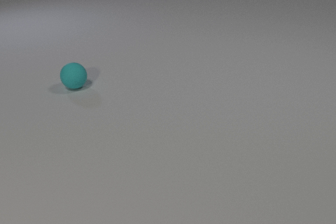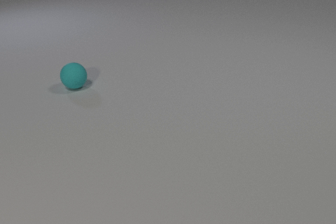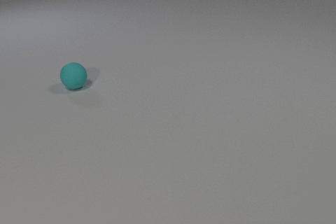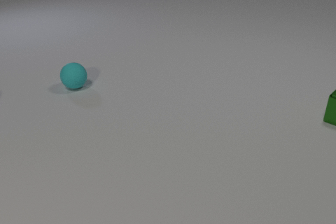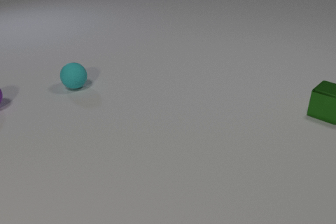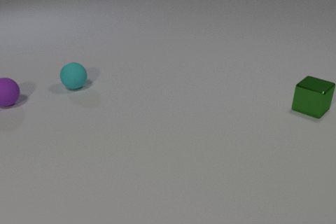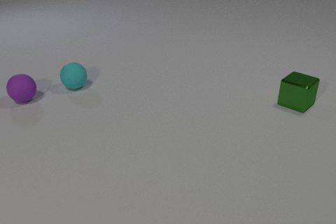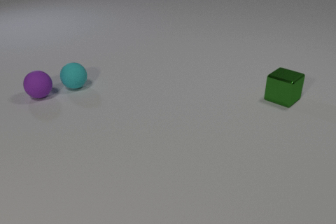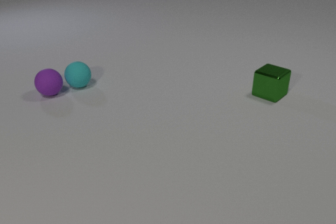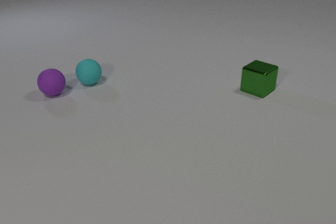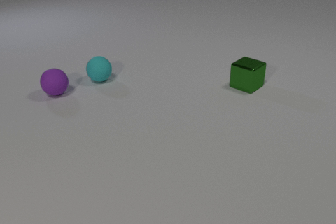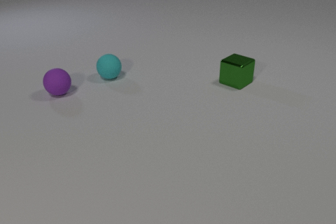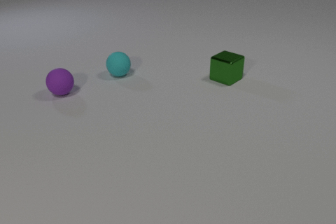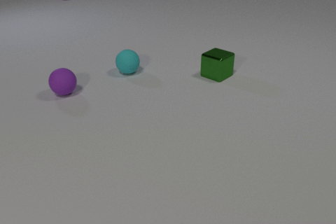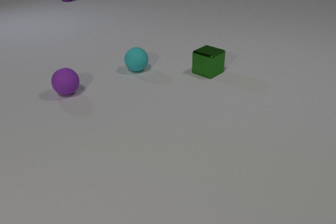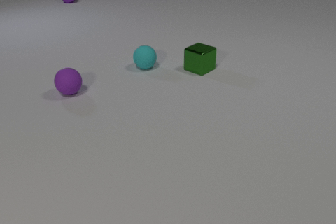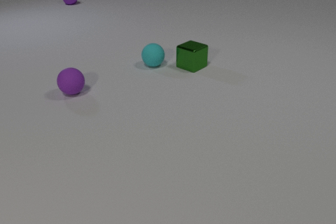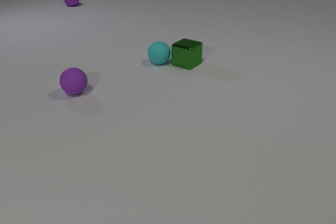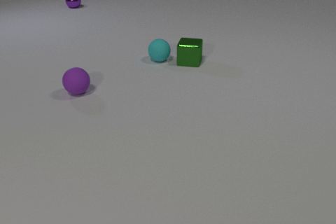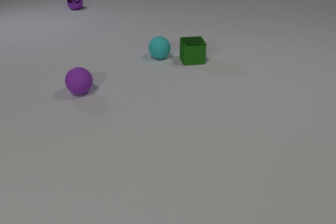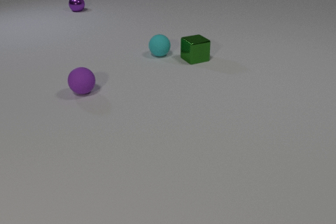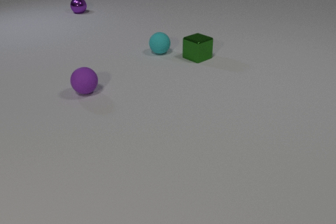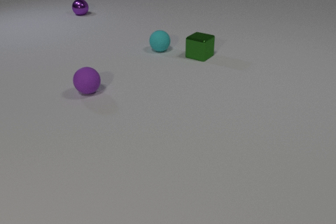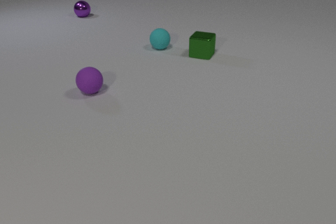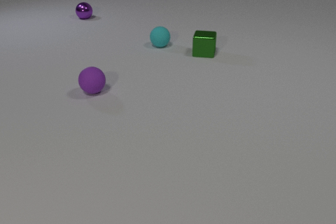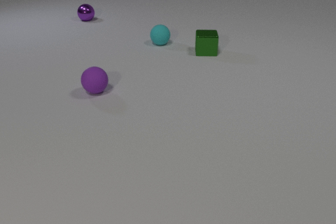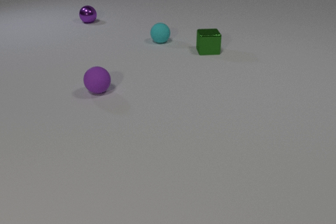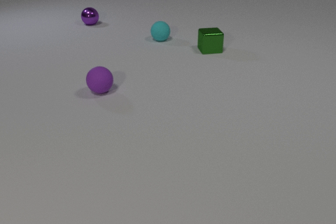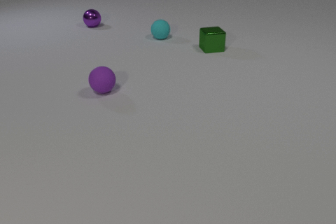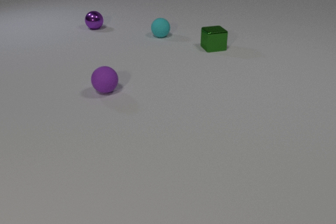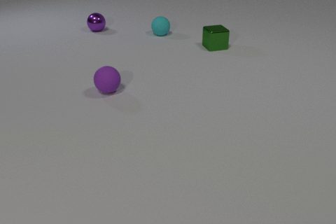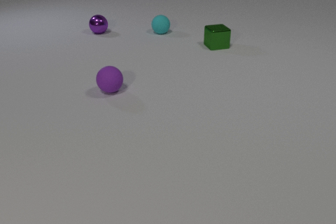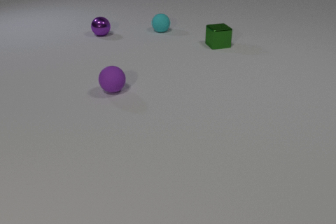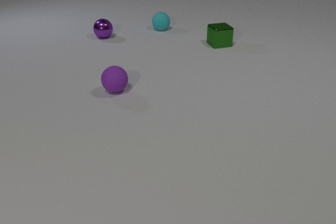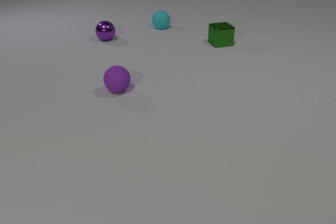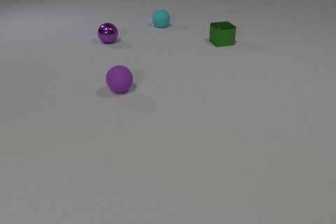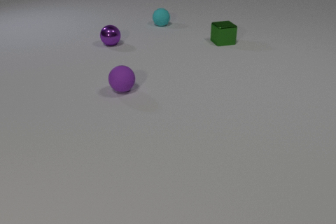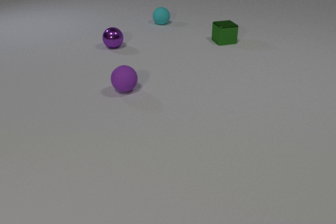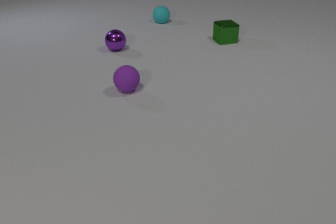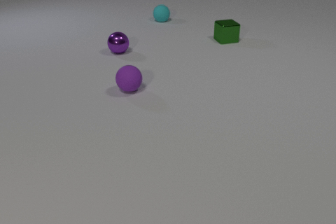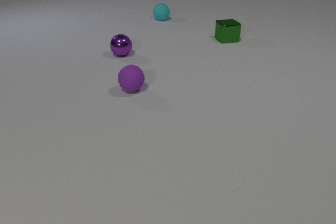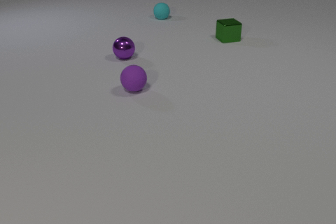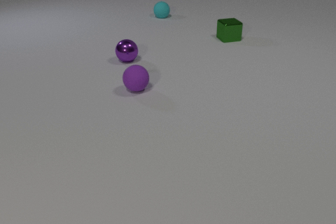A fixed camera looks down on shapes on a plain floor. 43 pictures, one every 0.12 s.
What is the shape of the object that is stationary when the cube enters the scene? sphere.
Are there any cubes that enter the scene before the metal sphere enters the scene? yes.
How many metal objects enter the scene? 2.
0.00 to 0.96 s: The purple rubber sphere comes in at the left edge, rolls to the right. The green metal cube comes in at the right edge, slides to the left and away from the camera. The purple rubber sphere and the cyan rubber sphere collide.
0.96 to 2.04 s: The purple rubber sphere rolls to the right. The cyan rubber sphere rolls to the right and away from the camera. The purple metal sphere comes in at the top edge, rolls toward the camera. The green metal cube slides to the left and away from the camera. The cyan rubber sphere and the green metal cube collide.
2.04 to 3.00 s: The purple rubber sphere rolls to the right. The cyan rubber sphere rolls away from the camera. The purple metal sphere rolls toward the camera. The green metal cube slides away from the camera and to the right, spins counterclockwise seen from above by about 120 degrees, its near face sliding to the right.
3.00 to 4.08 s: The purple rubber sphere rolls to the right. The cyan rubber sphere rolls away from the camera. The purple metal sphere rolls toward the camera. The green metal cube slides away from the camera and to the right.
4.08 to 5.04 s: The purple rubber sphere rolls to the right. The cyan rubber sphere rolls away from the camera. The purple metal sphere rolls toward the camera. The green metal cube slides away from the camera and to the right.
